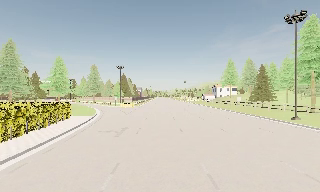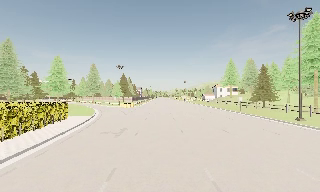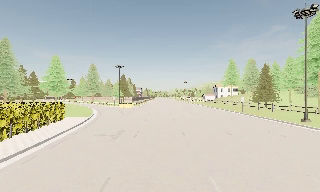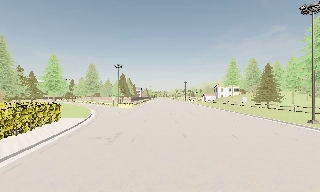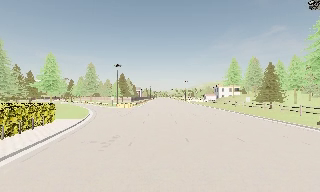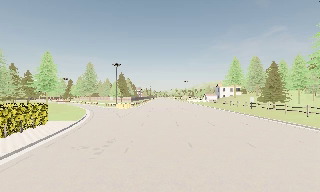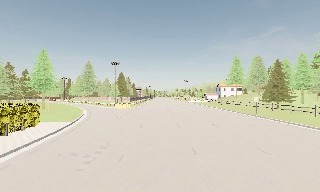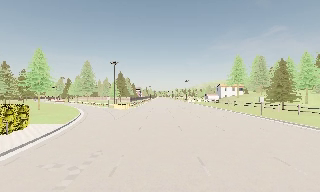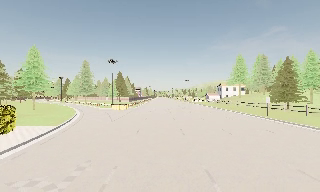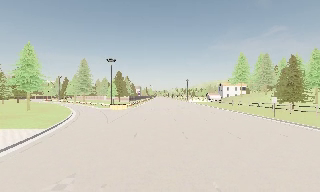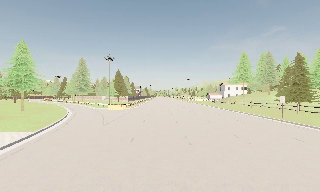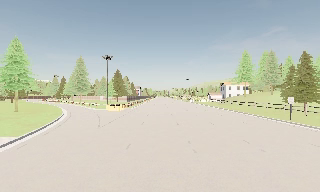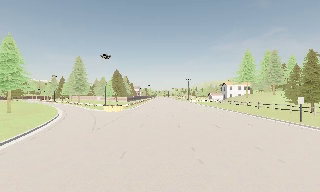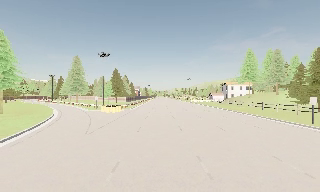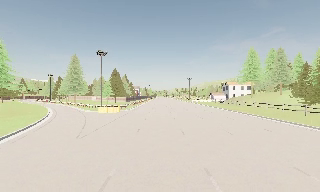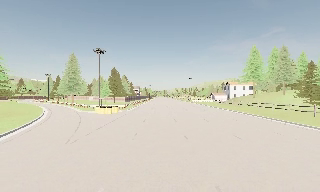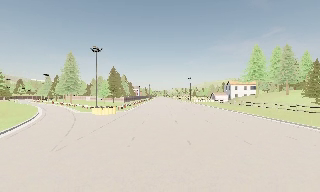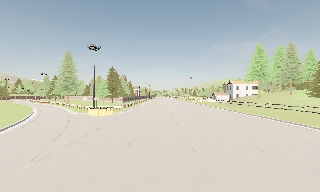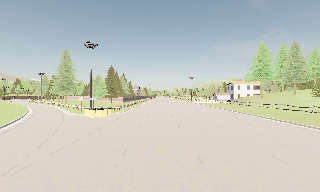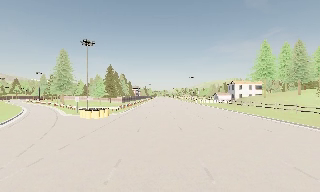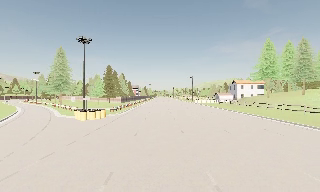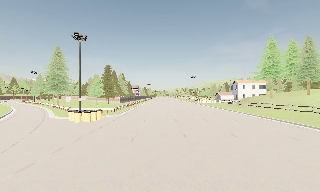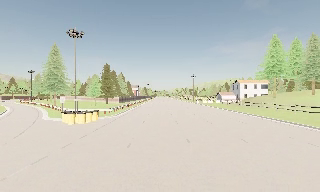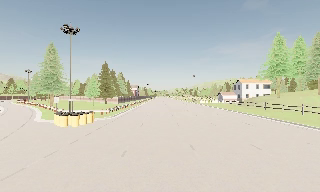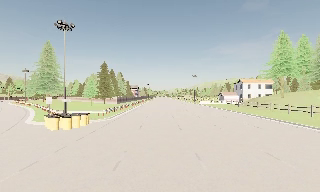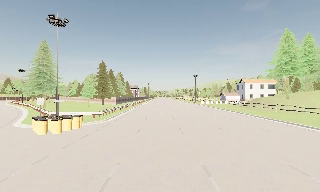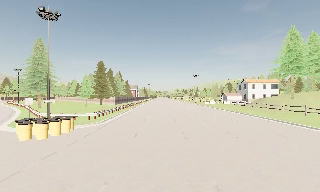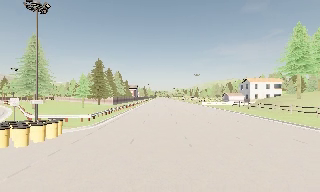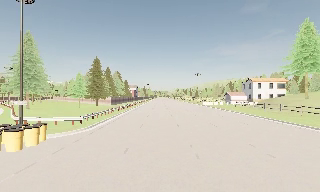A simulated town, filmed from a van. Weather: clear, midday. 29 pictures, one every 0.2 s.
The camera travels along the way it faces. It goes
forward.
0.0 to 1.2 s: The camera travels forward, about 5 m, so what stands in front looms larger. It gains speed.
1.2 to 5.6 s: The camera travels forward, about 30 m, so what stands in front looms larger.
The film runs forward here.
